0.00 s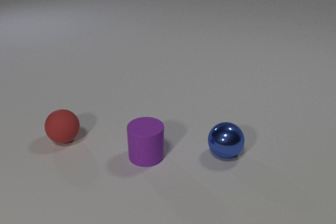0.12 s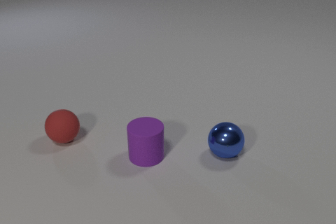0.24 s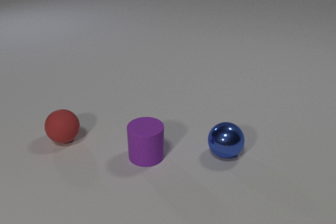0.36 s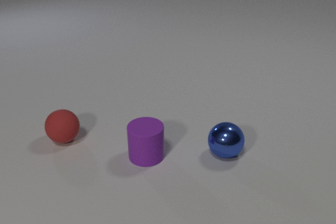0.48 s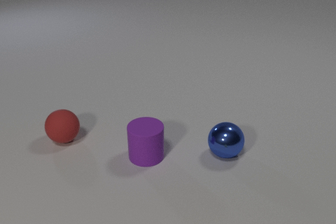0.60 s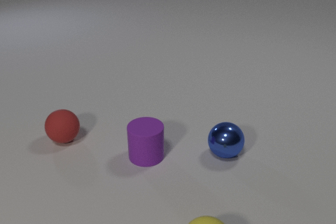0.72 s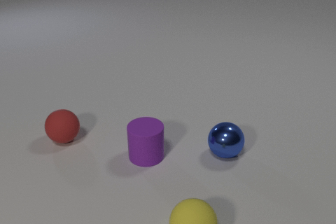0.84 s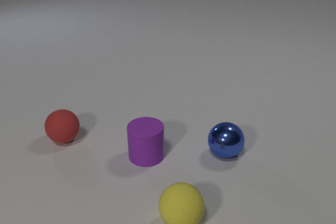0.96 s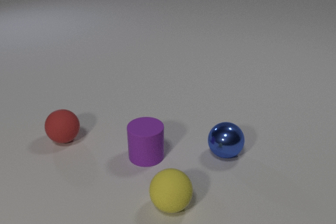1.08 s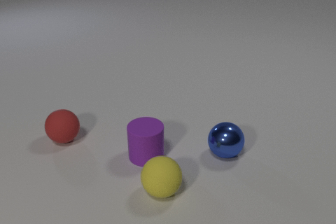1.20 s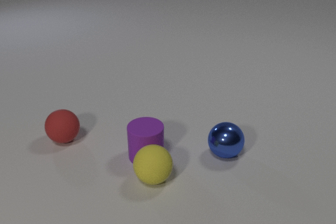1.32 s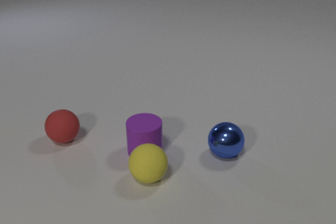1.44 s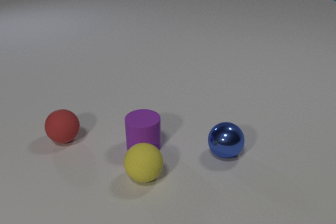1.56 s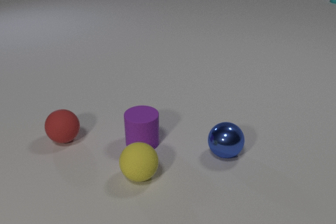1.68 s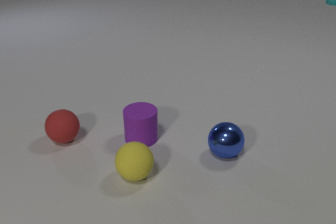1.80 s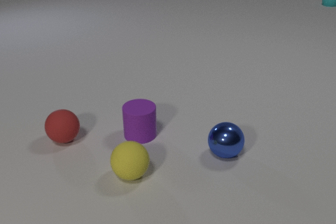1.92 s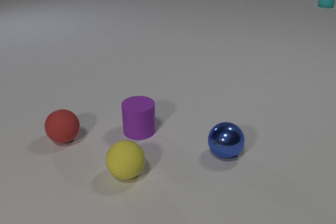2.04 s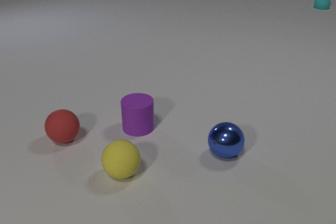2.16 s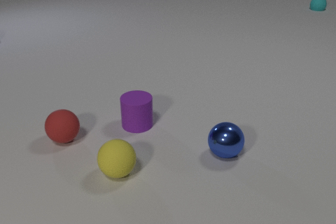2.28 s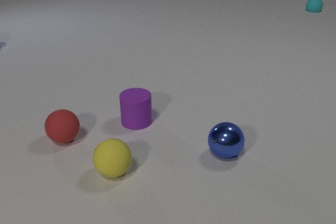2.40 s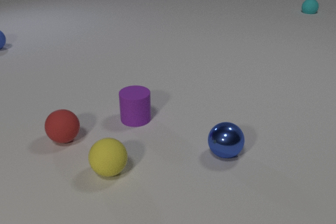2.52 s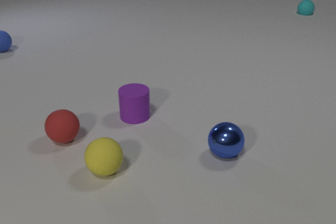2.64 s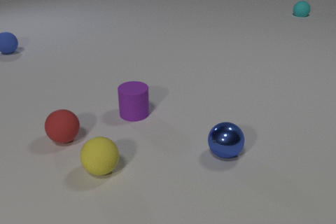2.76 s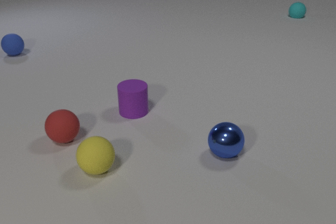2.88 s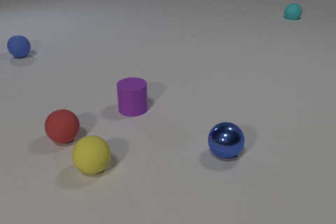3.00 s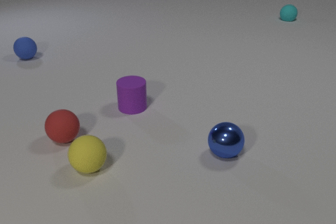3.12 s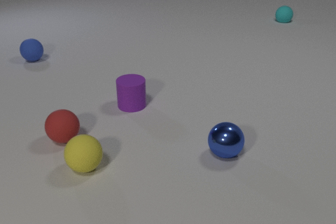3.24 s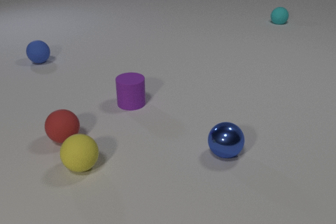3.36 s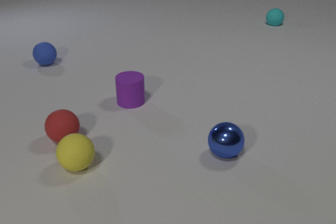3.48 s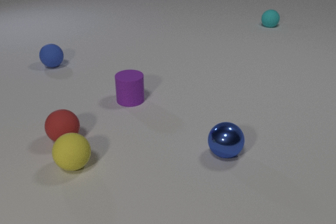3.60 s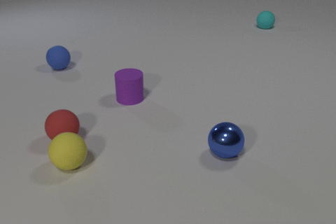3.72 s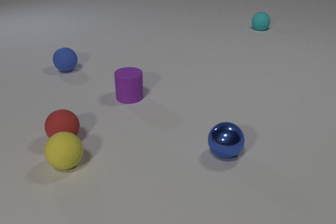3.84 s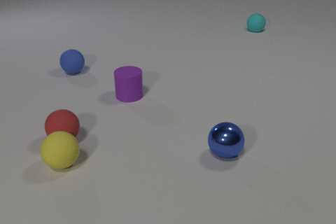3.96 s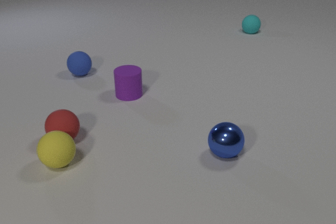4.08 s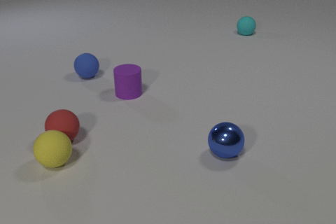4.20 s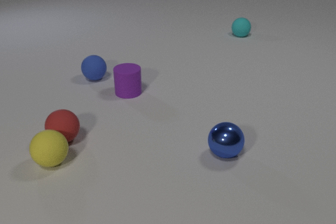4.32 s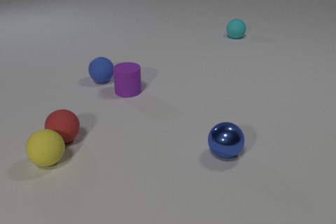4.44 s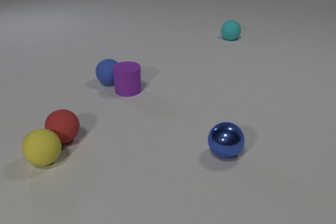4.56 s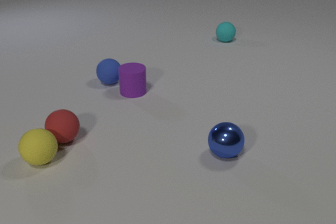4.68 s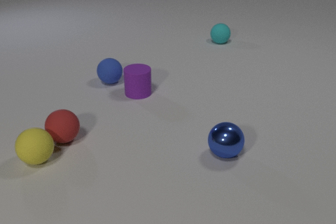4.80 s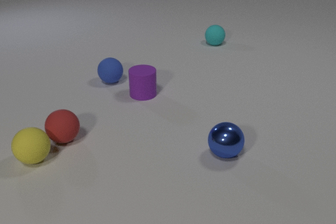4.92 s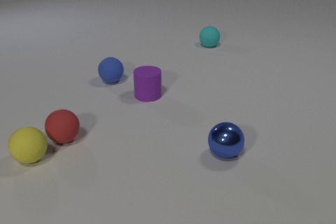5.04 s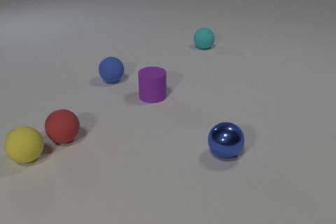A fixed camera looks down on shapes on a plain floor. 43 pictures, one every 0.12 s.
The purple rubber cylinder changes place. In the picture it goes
away from the camera.
The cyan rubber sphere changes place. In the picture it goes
toward the camera.
0.00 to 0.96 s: The yellow rubber sphere comes in at the bottom edge, rolls away from the camera and to the left.
0.96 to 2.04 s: The yellow rubber sphere rolls away from the camera and to the left. The purple rubber cylinder slides away from the camera. The cyan rubber sphere comes in at the right edge, rolls toward the camera and to the left. The yellow rubber sphere and the purple rubber cylinder collide.
2.04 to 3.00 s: The yellow rubber sphere rolls to the left and away from the camera. The purple rubber cylinder slides away from the camera. The blue rubber sphere comes in at the left edge, rolls toward the camera and to the right. The cyan rubber sphere rolls toward the camera and to the left.
3.00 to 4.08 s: The yellow rubber sphere rolls to the left and away from the camera. The purple rubber cylinder slides away from the camera. The blue rubber sphere rolls toward the camera and to the right. The cyan rubber sphere rolls toward the camera and to the left.
4.08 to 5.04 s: The yellow rubber sphere rolls to the left and away from the camera. The purple rubber cylinder slides to the right. The blue rubber sphere rolls to the right and toward the camera. The cyan rubber sphere rolls toward the camera and to the left. The purple rubber cylinder and the blue rubber sphere collide.
What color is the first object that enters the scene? yellow.
How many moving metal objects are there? 0.
What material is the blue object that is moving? rubber.
